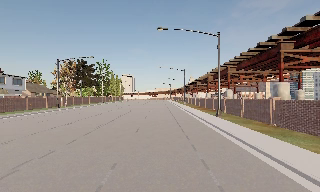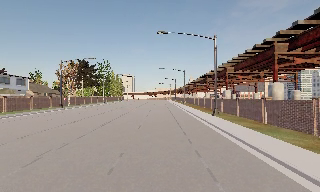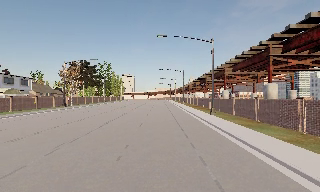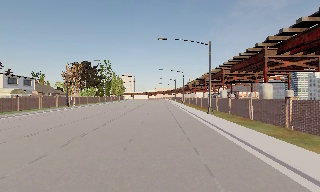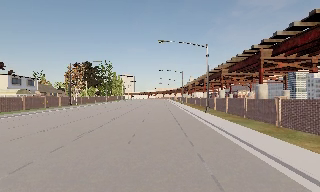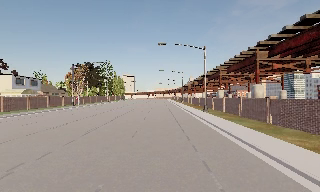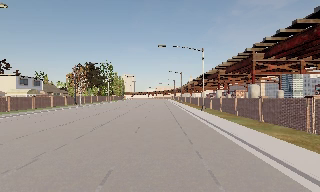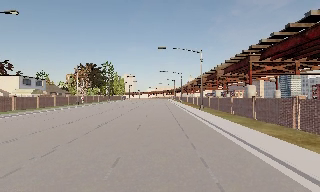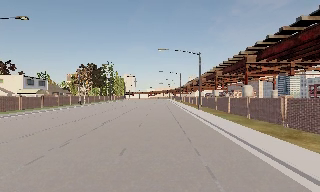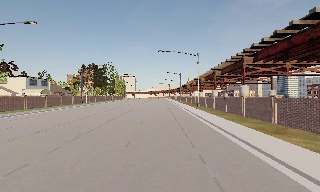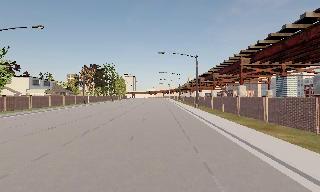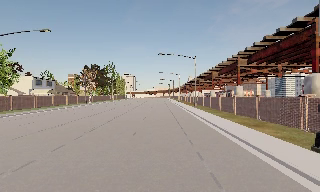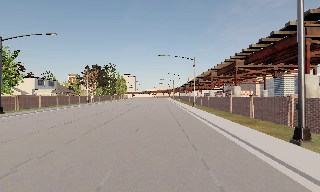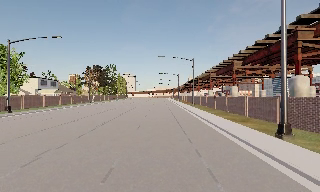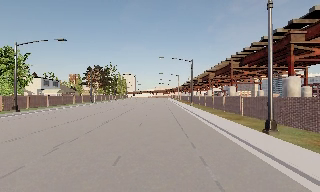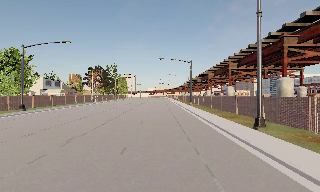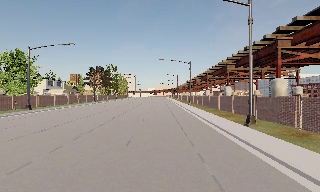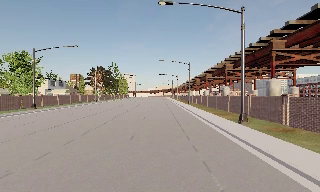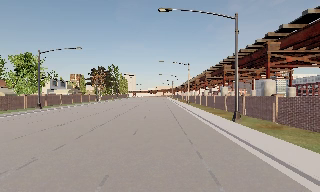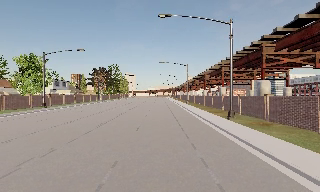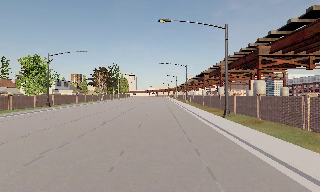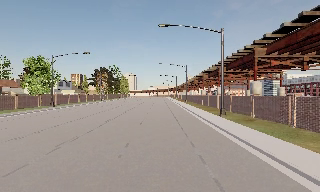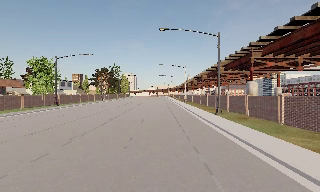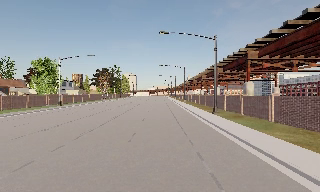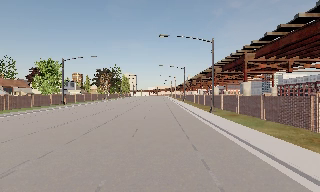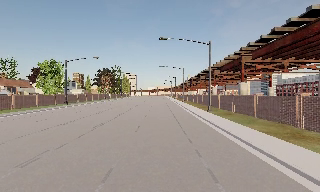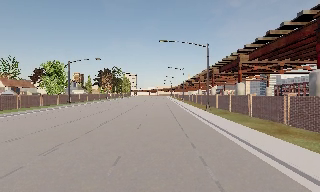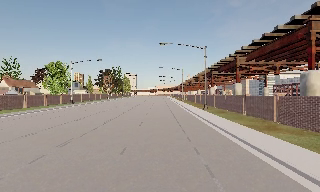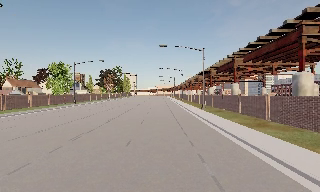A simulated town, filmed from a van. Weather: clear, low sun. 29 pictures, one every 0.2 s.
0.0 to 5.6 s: The camera travels backward, about 35 m, so what stands in front gets smaller.
The film runs backward here.
